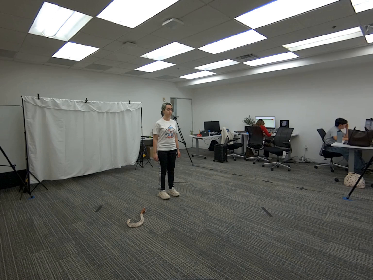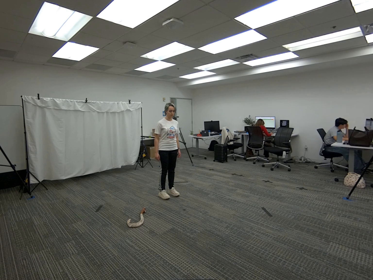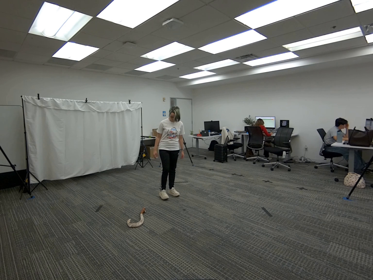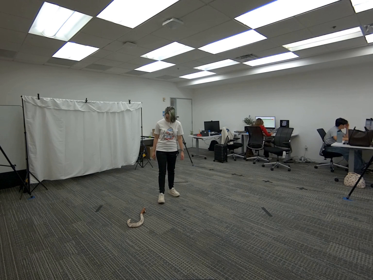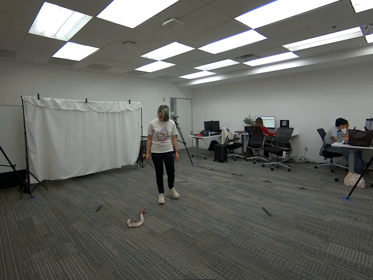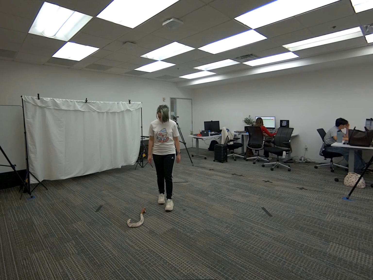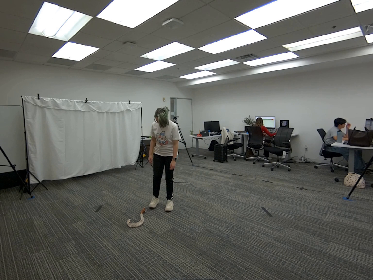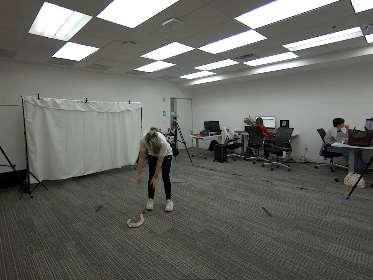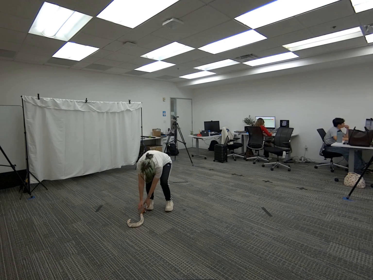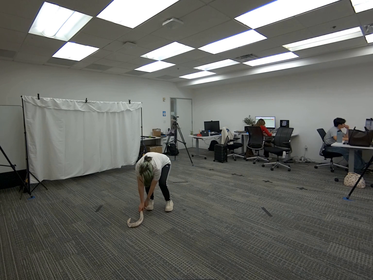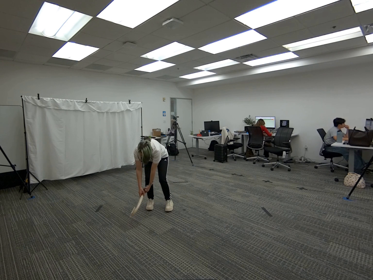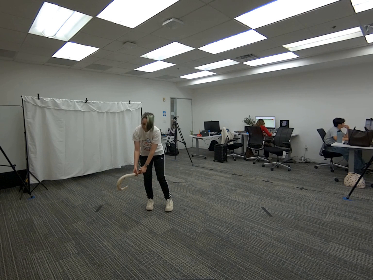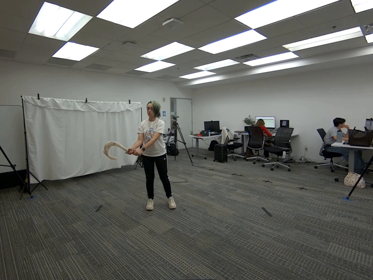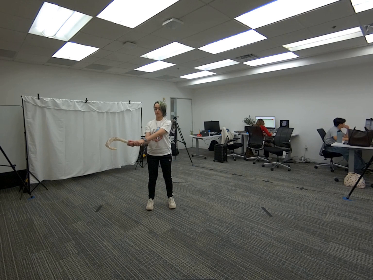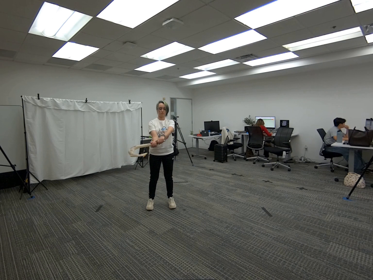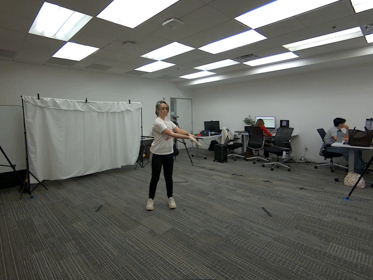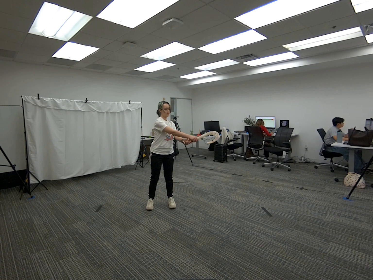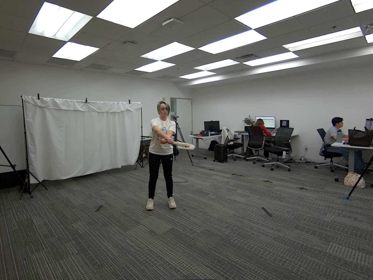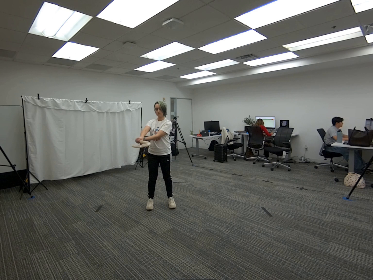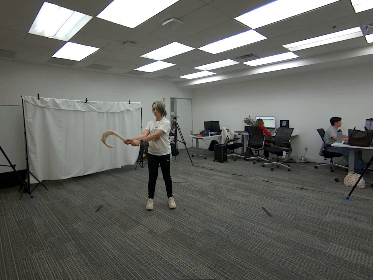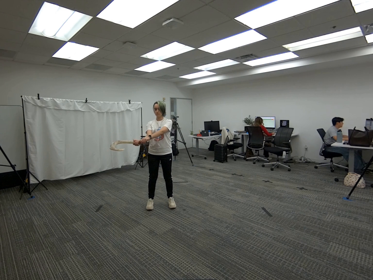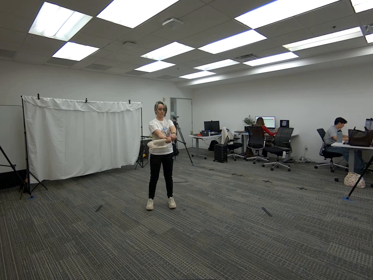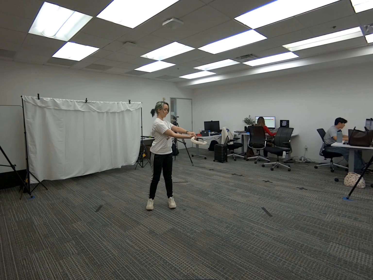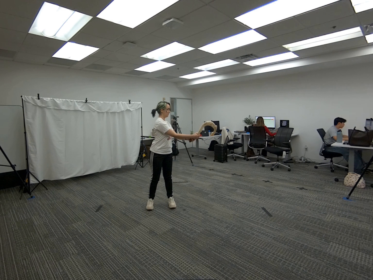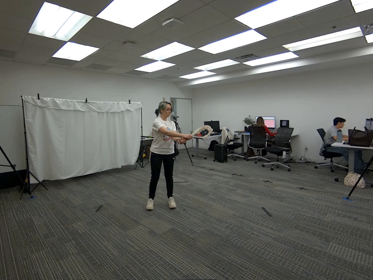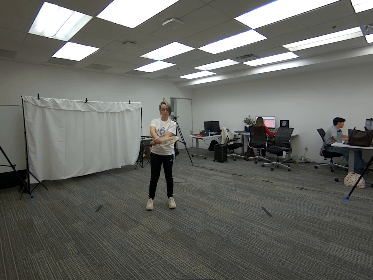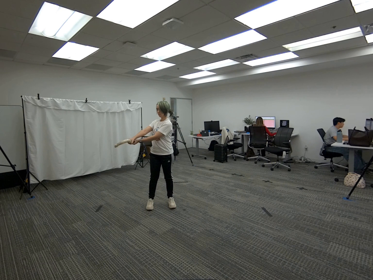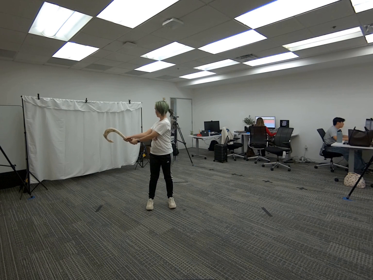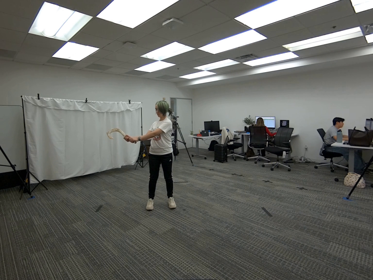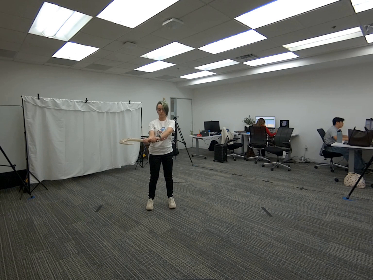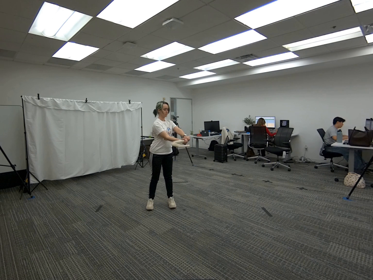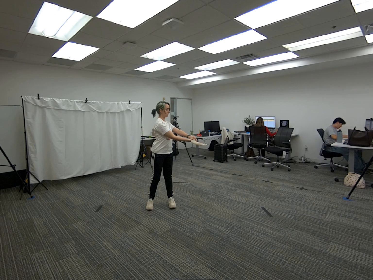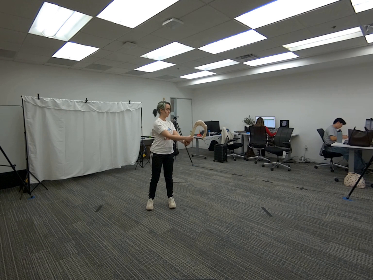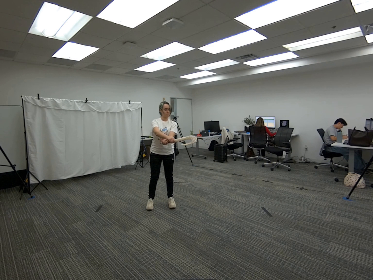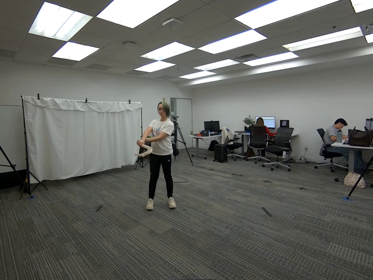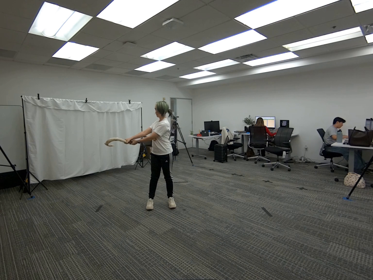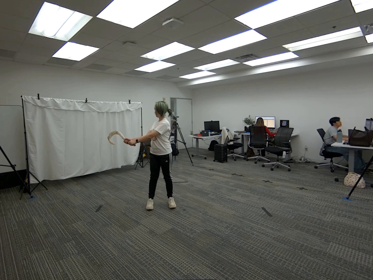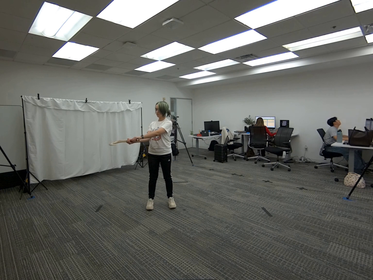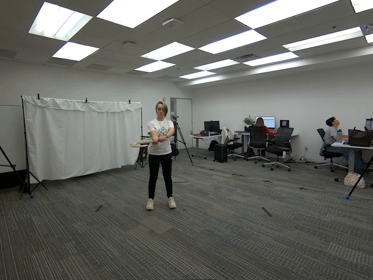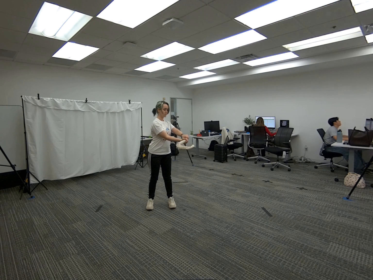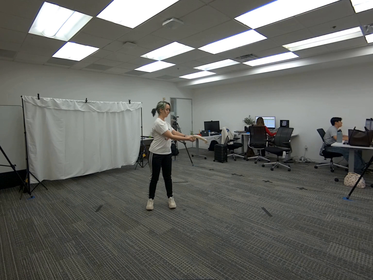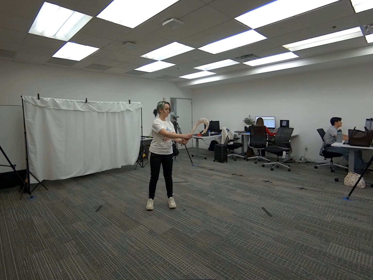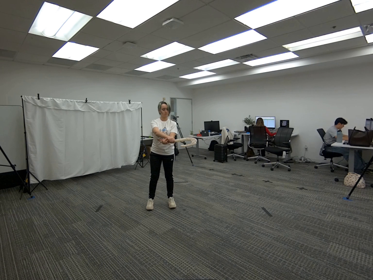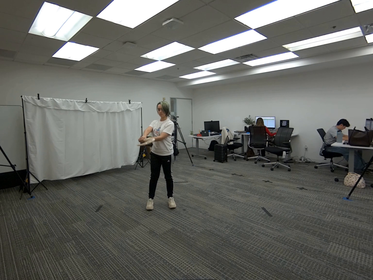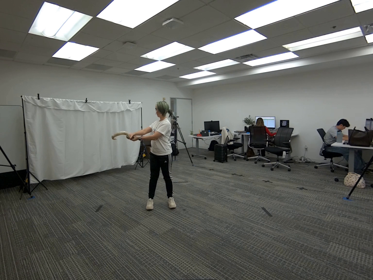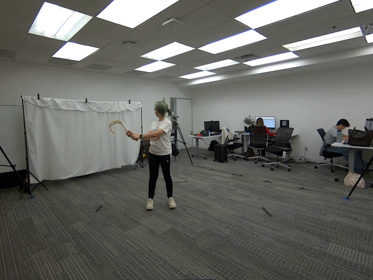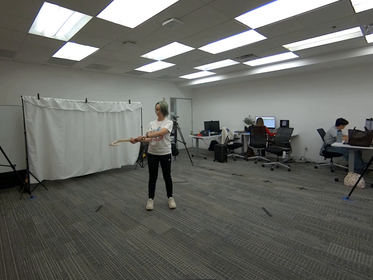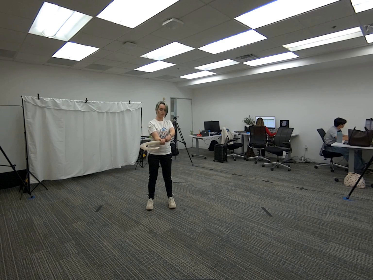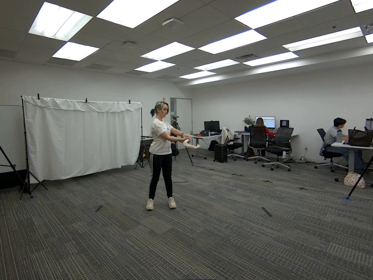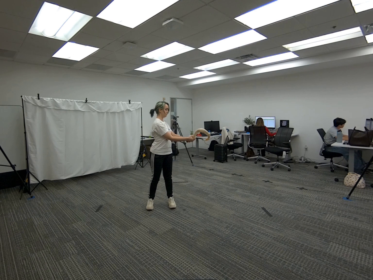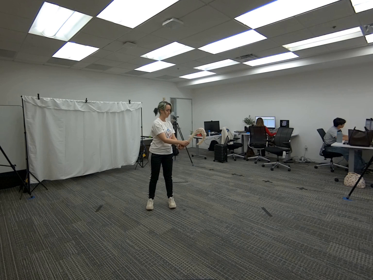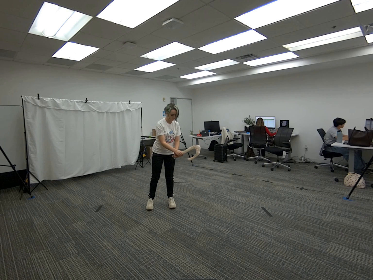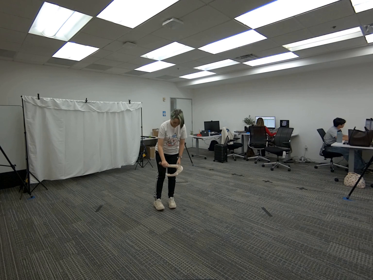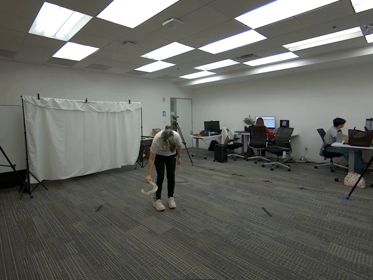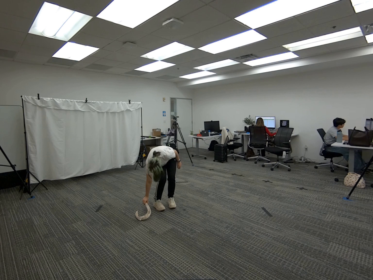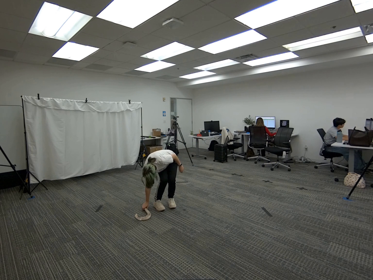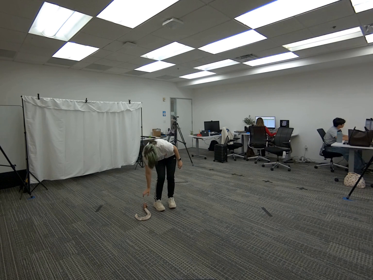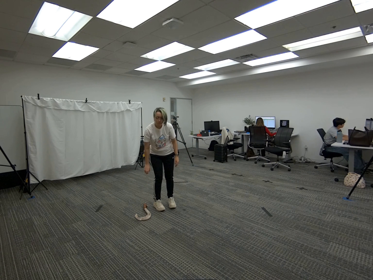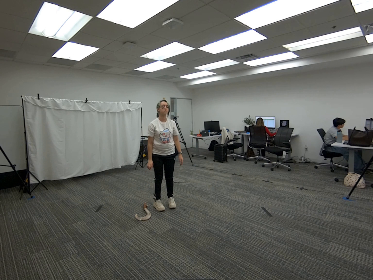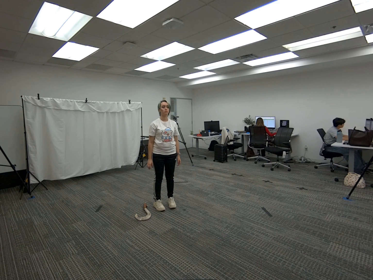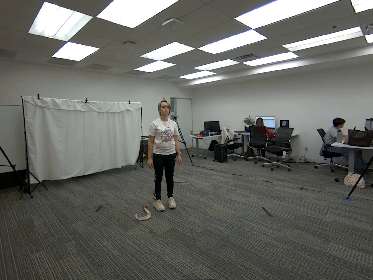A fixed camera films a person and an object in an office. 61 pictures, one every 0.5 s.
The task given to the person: Walk toward the large big fish hook lying on the floor. Reach down with both hands and pick up the hook from the floor. Rotate your torso side to side, swinging the hook in a horizontal motion in front of your body.
